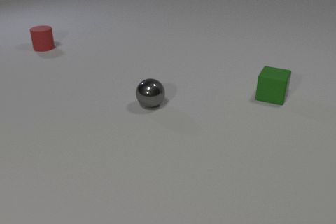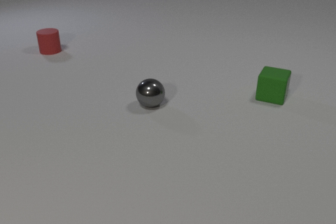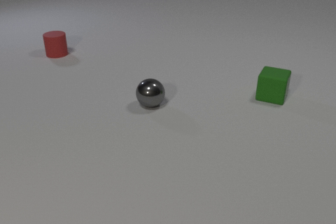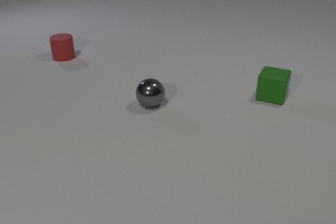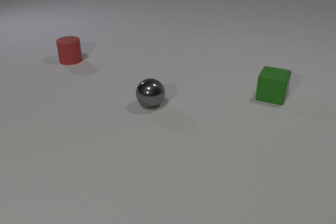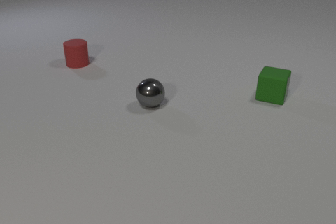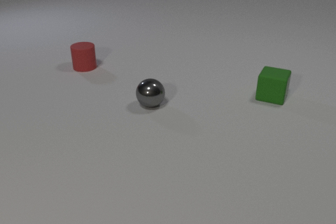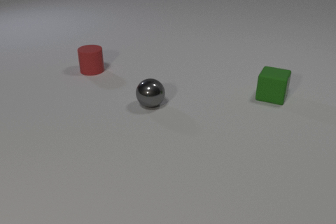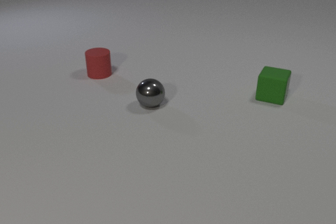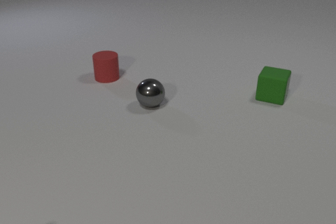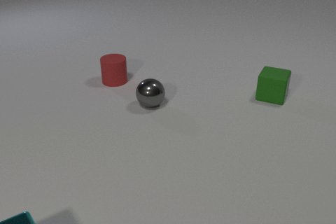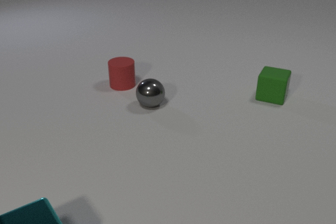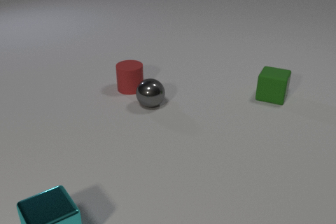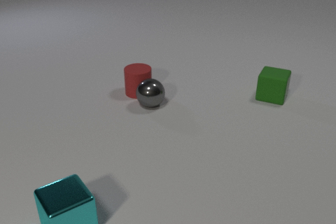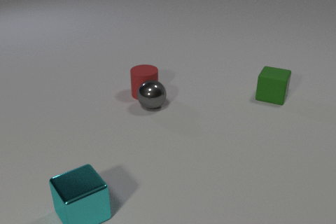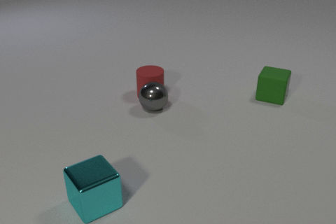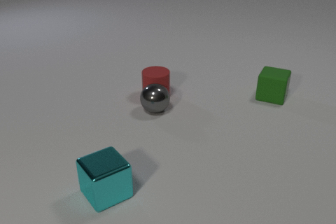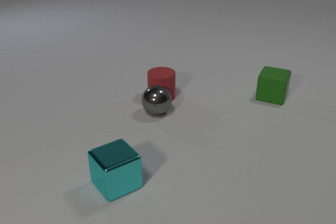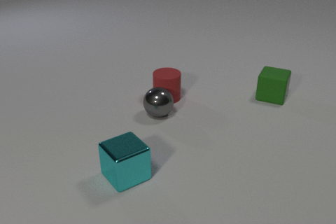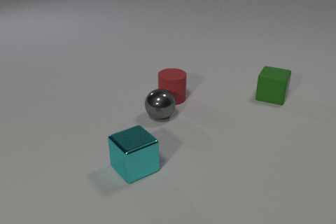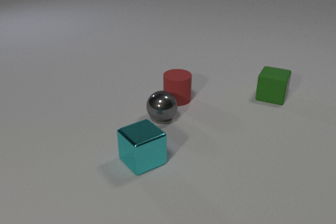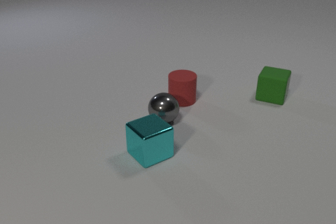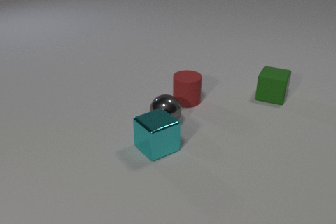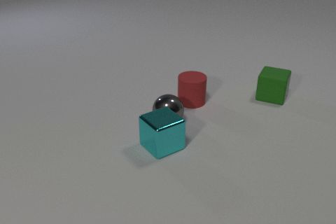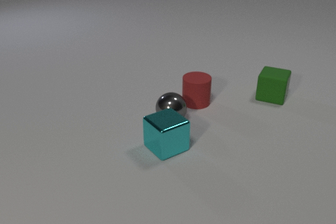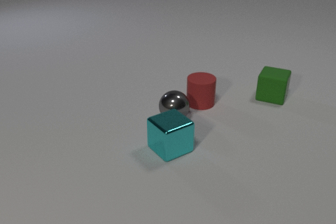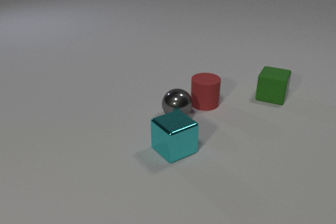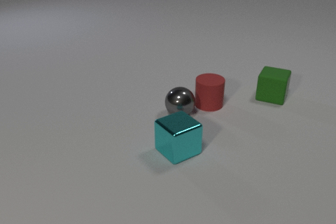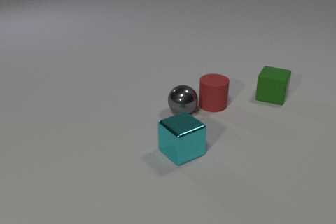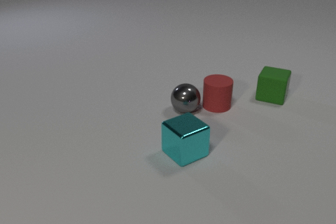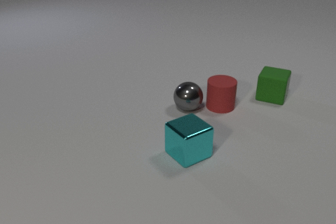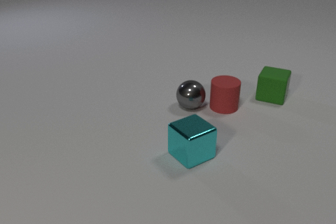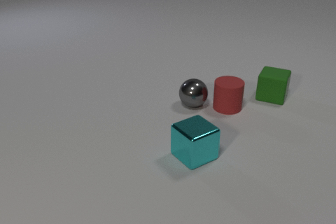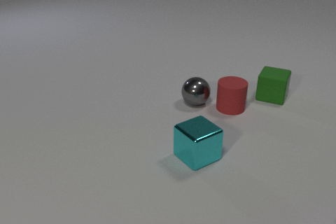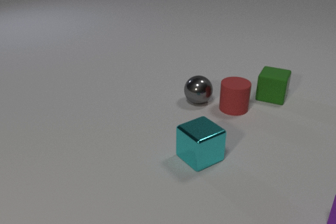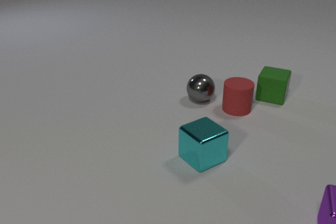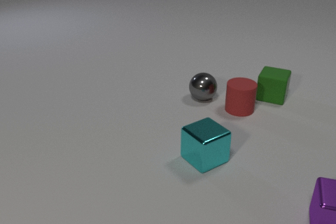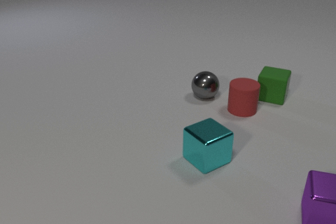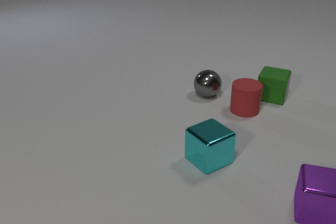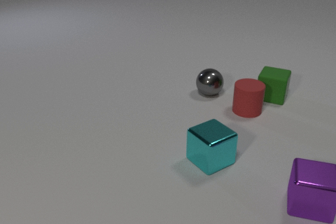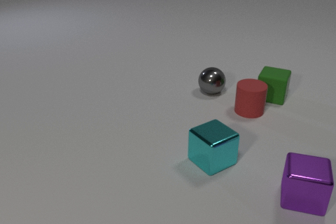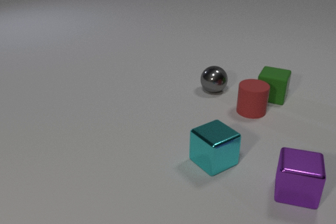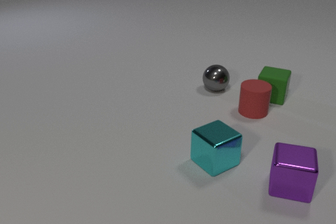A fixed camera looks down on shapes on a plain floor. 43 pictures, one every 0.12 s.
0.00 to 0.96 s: The red rubber cylinder slides toward the camera and to the right.
0.96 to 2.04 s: The red rubber cylinder slides to the right and toward the camera. The gray metal sphere rolls toward the camera and to the right. The cyan metal cube comes in at the bottom edge, slides to the right and away from the camera. The red rubber cylinder and the gray metal sphere collide.
2.04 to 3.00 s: The red rubber cylinder slides to the right. The gray metal sphere rolls to the right and toward the camera. The cyan metal cube slides away from the camera and to the right. The gray metal sphere and the cyan metal cube collide.
3.00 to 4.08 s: The red rubber cylinder slides to the right. The gray metal sphere rolls away from the camera and to the right. The cyan metal cube slides to the right and toward the camera. The purple metal cube comes in at the right edge.
4.08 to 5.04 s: The red rubber cylinder slides to the right. The gray metal sphere rolls away from the camera and to the right. The cyan metal cube slides to the right. The purple metal cube slides to the left and away from the camera.
What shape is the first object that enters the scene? cube.
What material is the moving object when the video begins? rubber.
Are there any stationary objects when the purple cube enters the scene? yes.
